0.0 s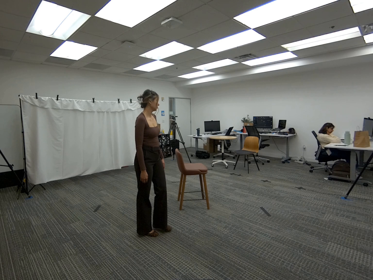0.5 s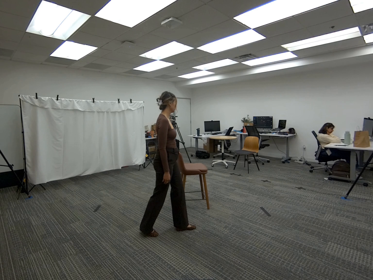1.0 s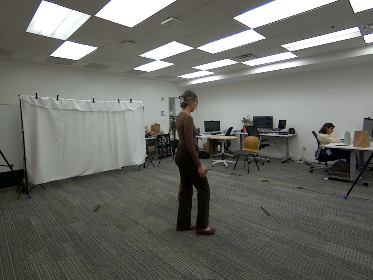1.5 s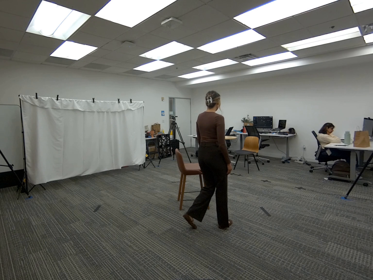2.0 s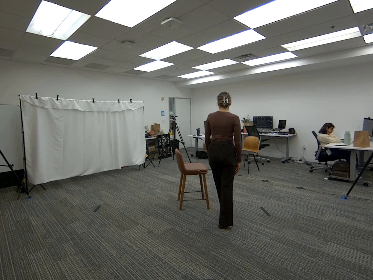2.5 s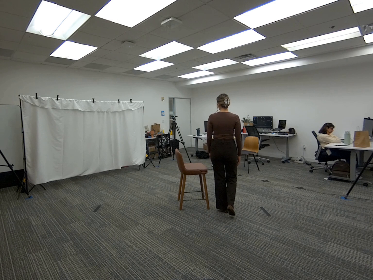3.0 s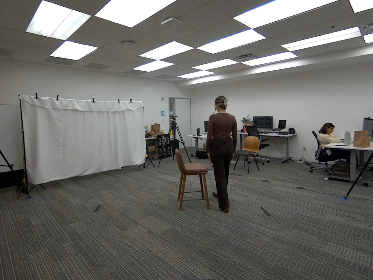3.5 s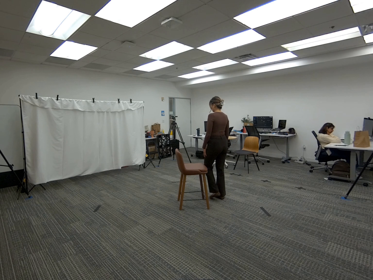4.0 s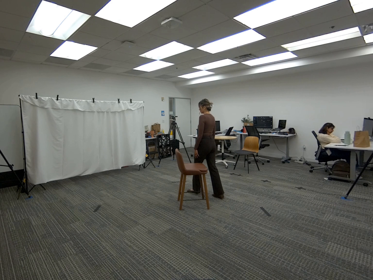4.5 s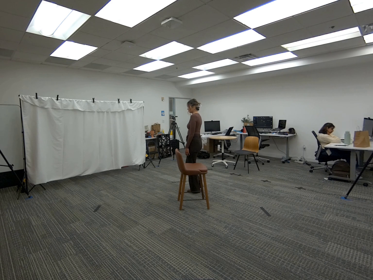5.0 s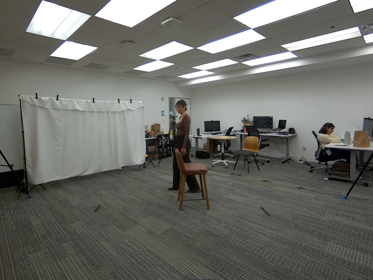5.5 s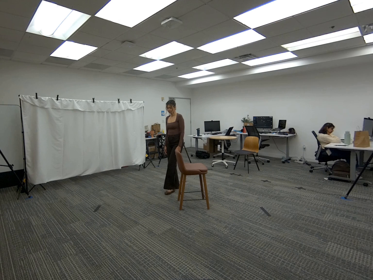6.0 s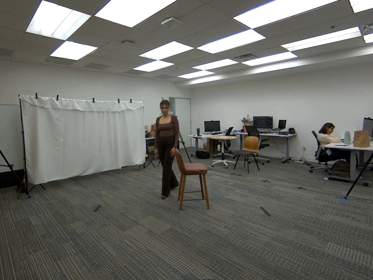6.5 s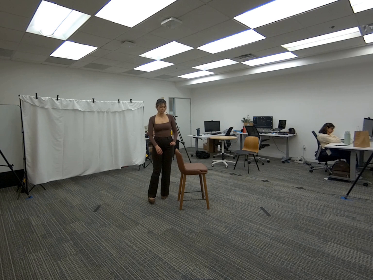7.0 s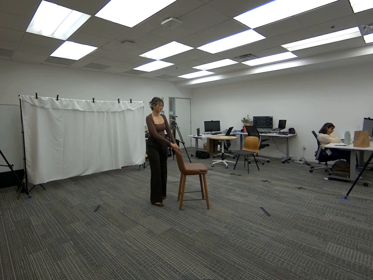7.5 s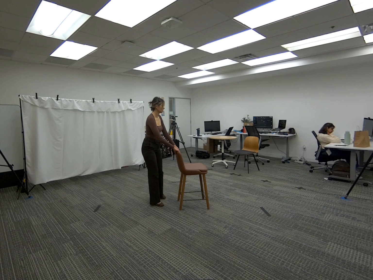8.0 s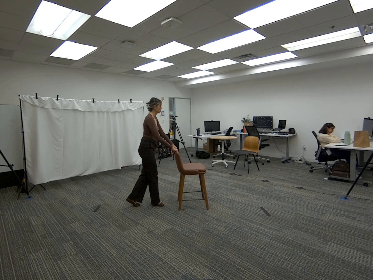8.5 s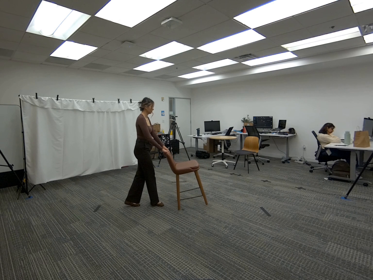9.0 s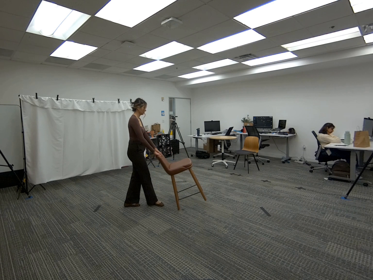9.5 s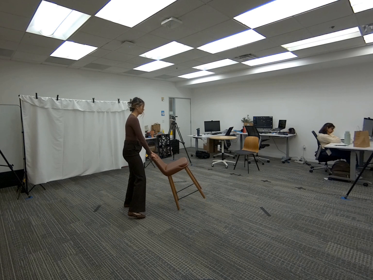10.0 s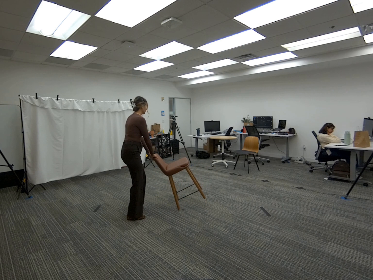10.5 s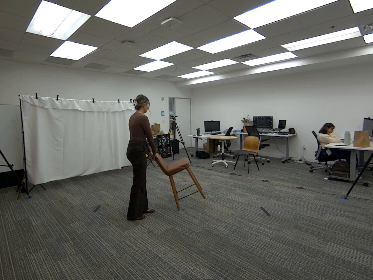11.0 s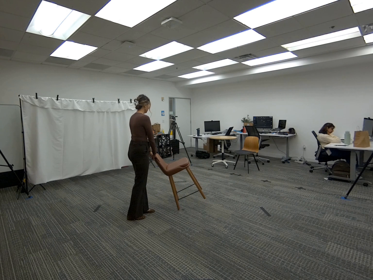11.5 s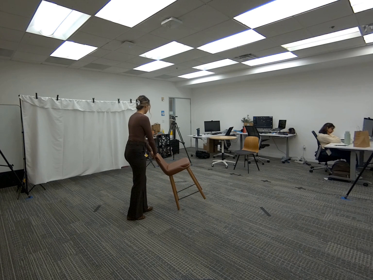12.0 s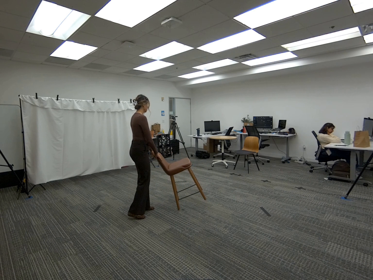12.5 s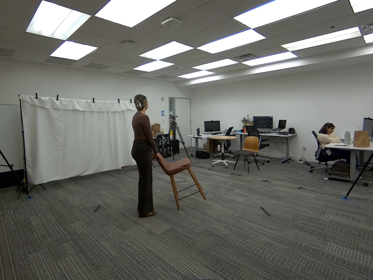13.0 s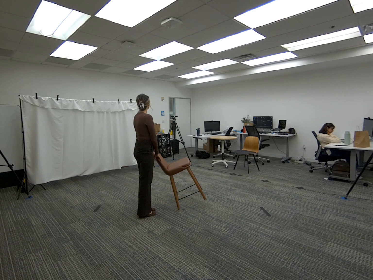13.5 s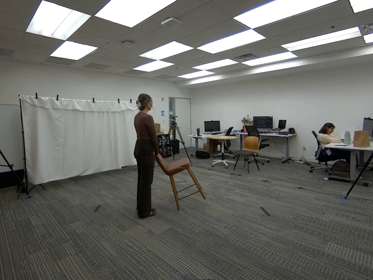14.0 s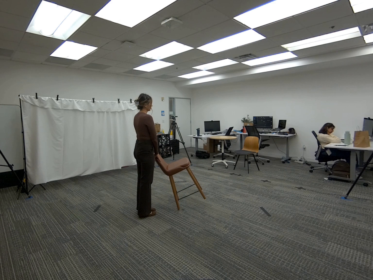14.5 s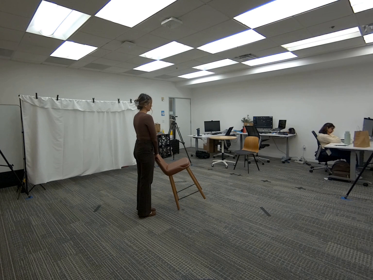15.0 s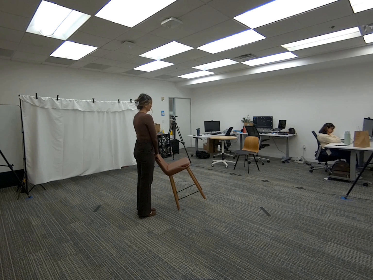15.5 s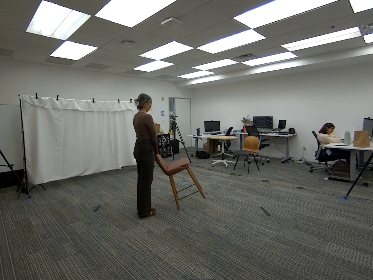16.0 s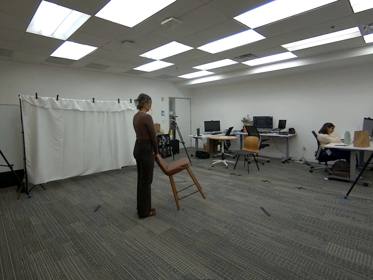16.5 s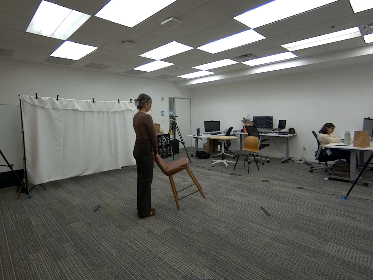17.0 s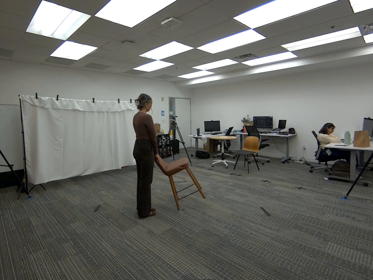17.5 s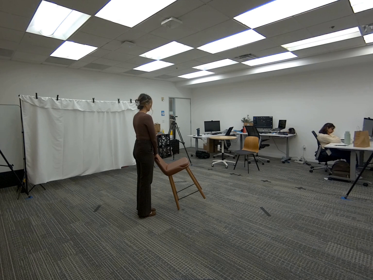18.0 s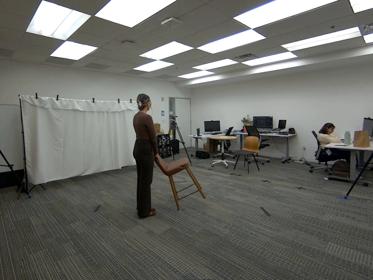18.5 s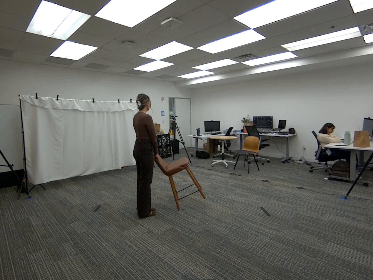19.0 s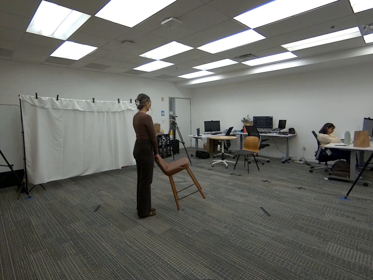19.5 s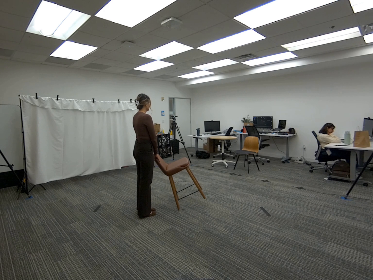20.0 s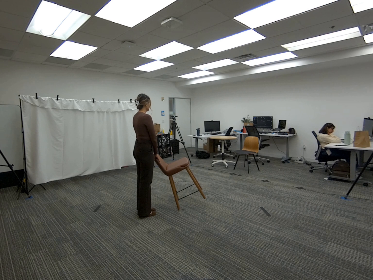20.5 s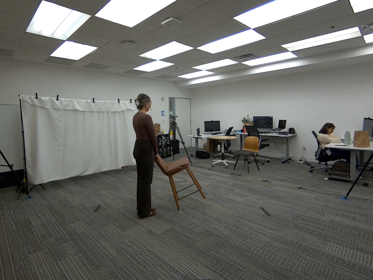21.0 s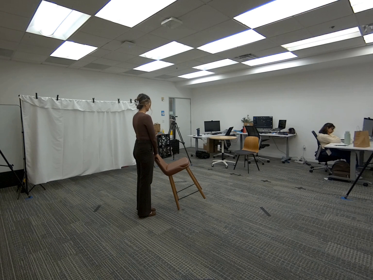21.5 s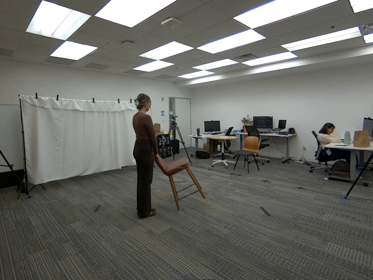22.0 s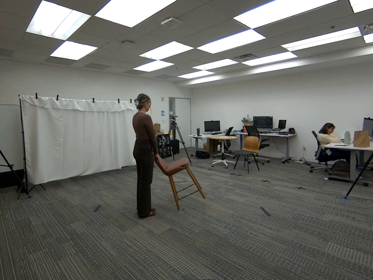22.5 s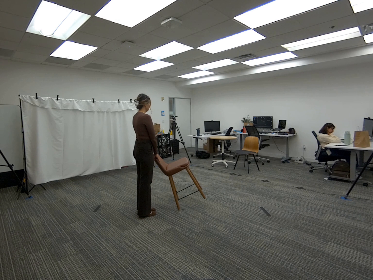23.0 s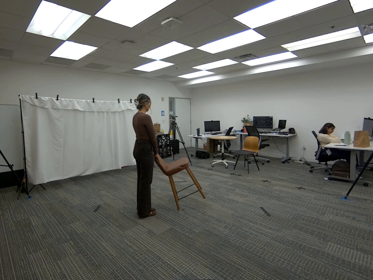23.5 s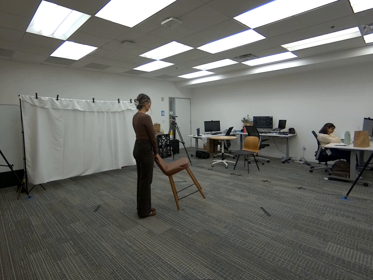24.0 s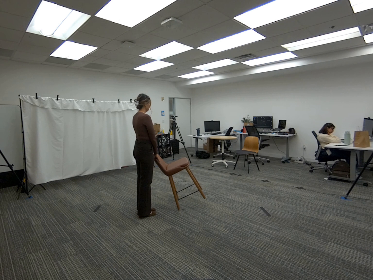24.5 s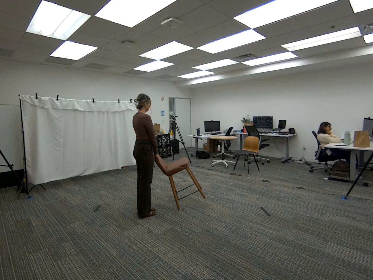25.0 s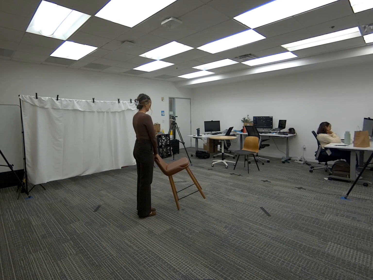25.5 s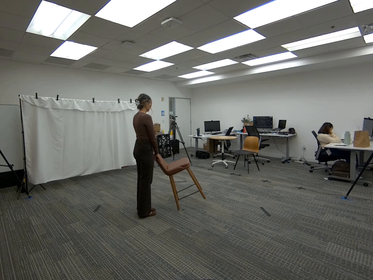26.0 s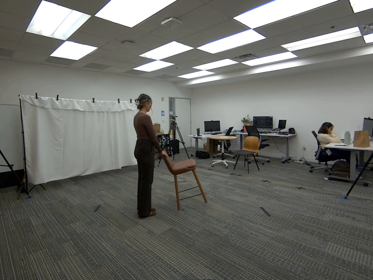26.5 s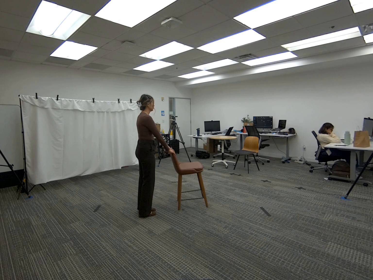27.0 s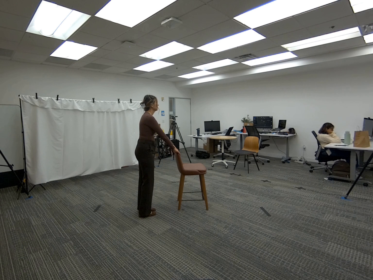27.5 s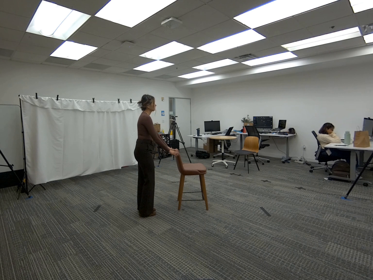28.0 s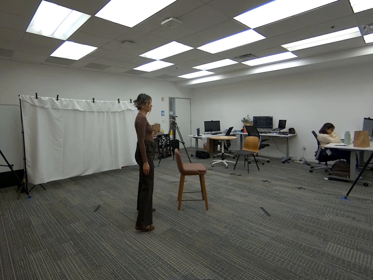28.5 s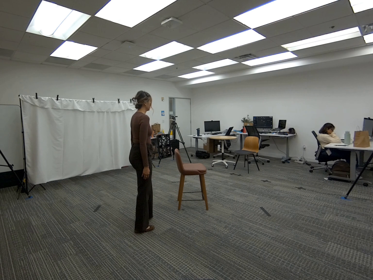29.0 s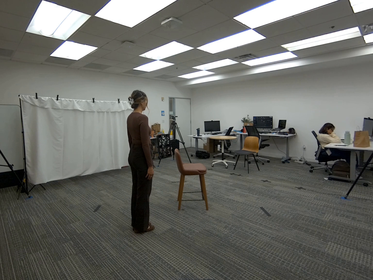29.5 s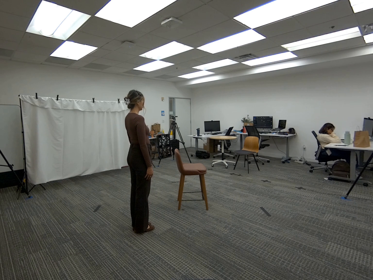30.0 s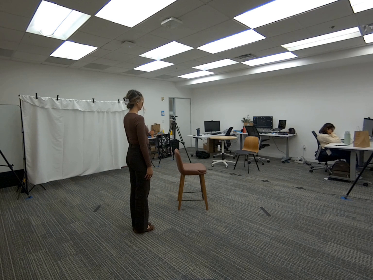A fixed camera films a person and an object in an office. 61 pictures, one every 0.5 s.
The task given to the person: Walk over to the tall bar stool and stand behind the stool. Place both hands on the back of stool and recline back. Lift stool back to its starting position.
